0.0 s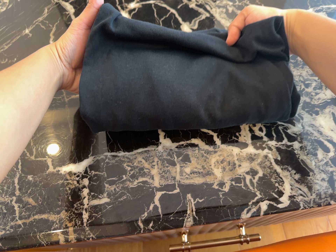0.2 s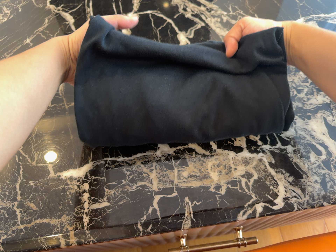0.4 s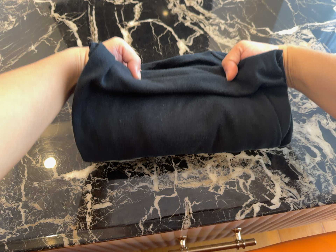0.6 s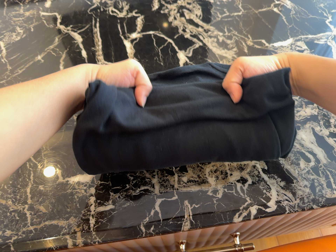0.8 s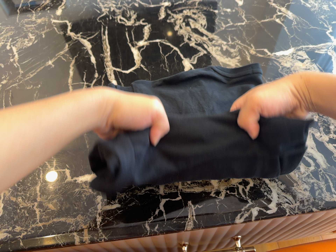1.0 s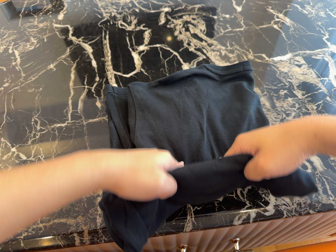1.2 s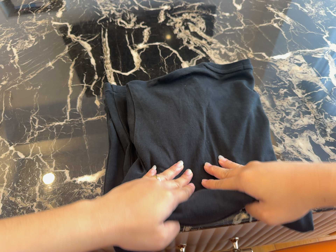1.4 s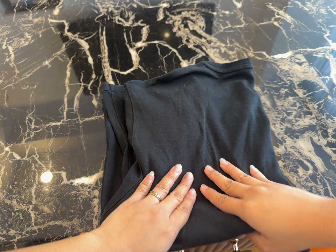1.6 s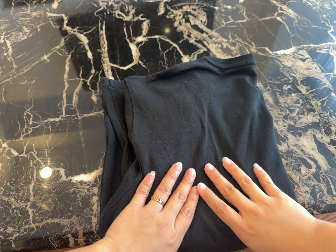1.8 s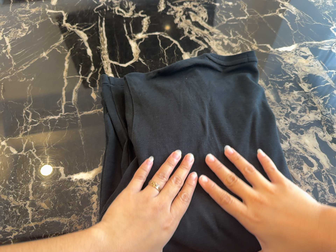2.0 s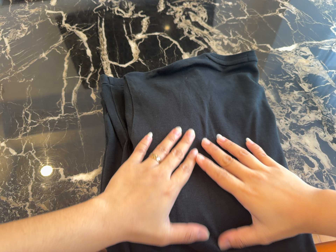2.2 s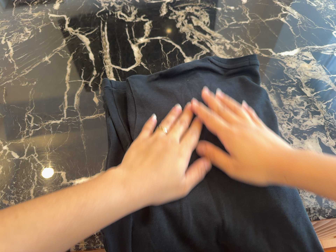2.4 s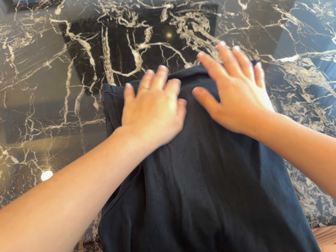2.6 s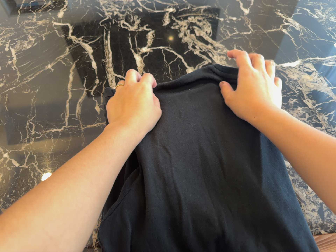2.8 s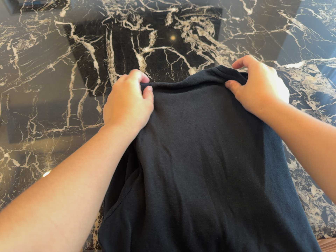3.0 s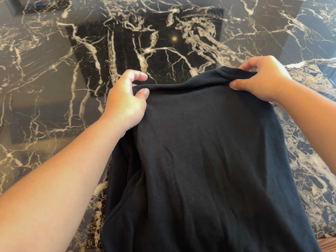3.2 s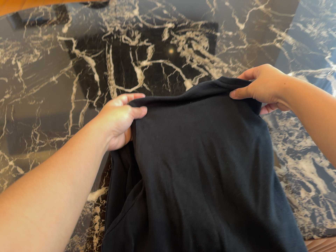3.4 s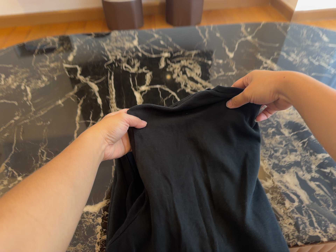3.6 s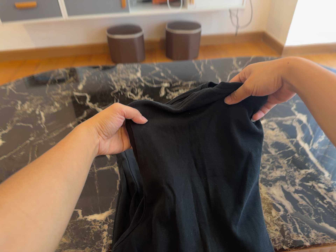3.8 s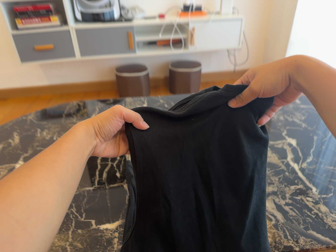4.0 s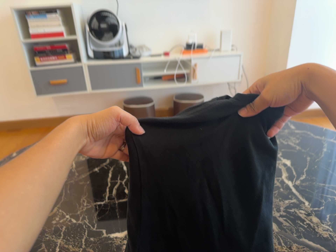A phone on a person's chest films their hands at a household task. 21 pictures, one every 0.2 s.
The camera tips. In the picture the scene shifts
downward.
0.0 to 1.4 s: The camera travels backward, about 5 cm, so what stands in front gets smaller.
1.4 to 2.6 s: The camera shifts only a little, or ends up much as it began.
2.6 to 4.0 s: The camera travels backward, about 28 cm. Its aim tips toward the top of its view by about 30 degrees, and the scene shifts downward.
The film runs backward here.
